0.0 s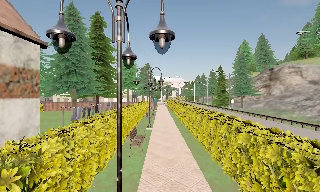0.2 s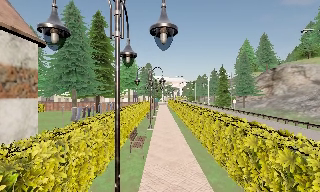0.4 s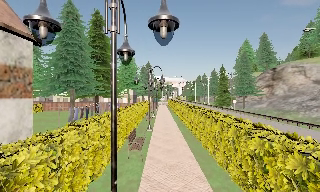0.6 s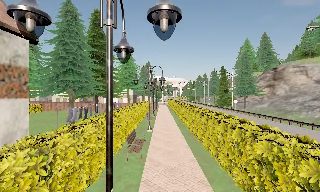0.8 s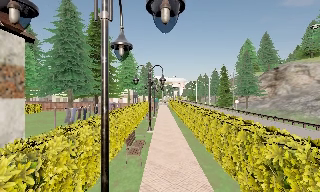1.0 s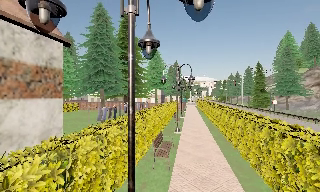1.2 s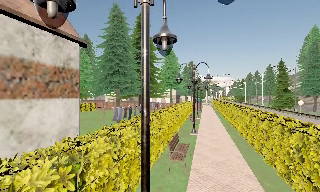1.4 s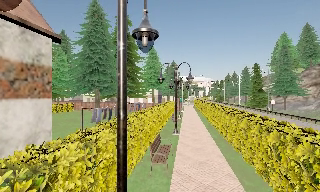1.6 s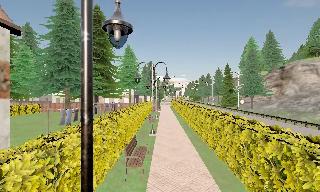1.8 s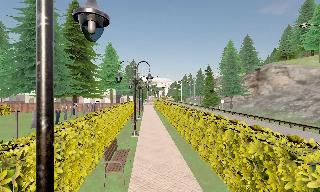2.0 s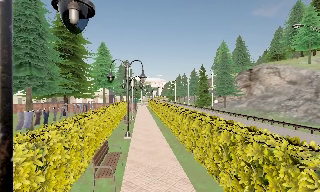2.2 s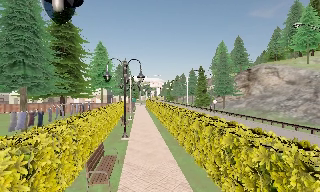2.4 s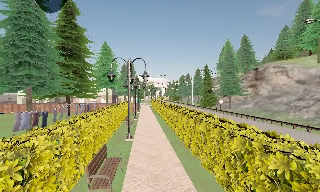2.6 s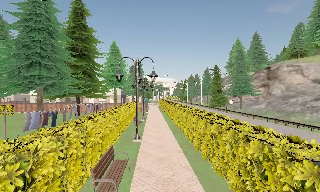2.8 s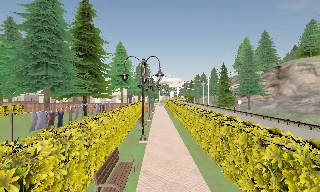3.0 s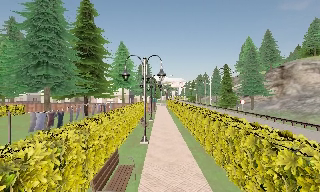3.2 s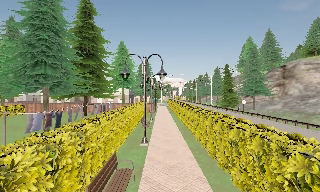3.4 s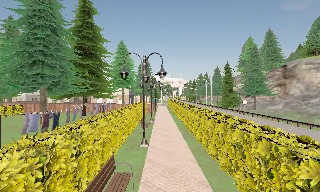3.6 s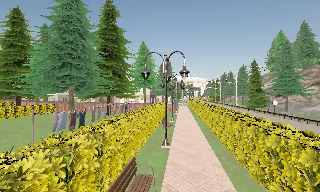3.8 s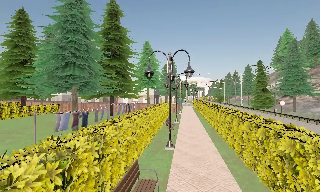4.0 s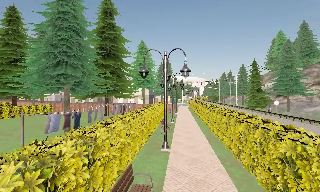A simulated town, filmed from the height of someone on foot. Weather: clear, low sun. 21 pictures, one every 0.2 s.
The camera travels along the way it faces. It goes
forward.
0.0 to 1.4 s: The camera travels forward, about 1.5 m, so what stands in front looms larger.
1.4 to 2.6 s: The camera swings to its right by about 10 degrees, and the scene slides to the left. It travels forward, about 1.5 m, so what stands in front looms larger.
2.6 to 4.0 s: The scene slides to the right, as the camera pans about 10 degrees to its left. It travels forward, about 1.5 m, so what stands in front looms larger.
The film runs forward here.
